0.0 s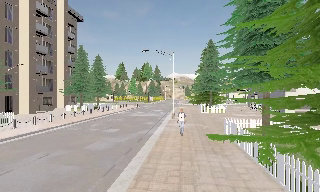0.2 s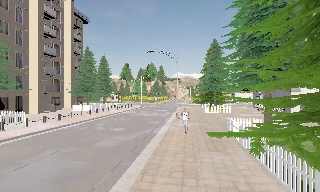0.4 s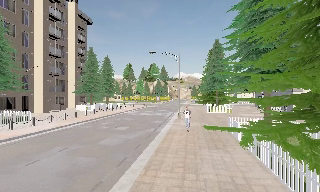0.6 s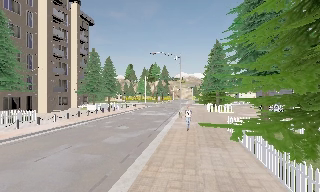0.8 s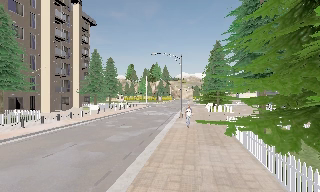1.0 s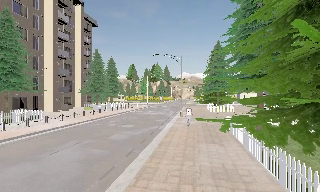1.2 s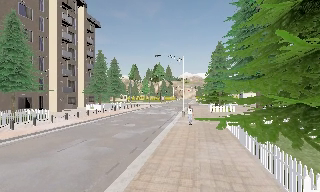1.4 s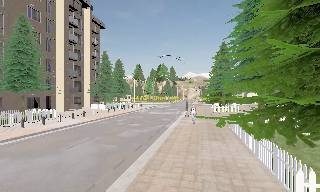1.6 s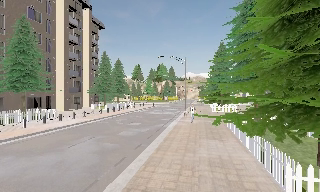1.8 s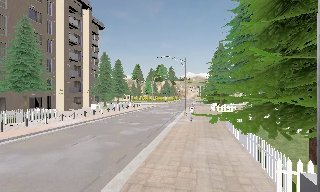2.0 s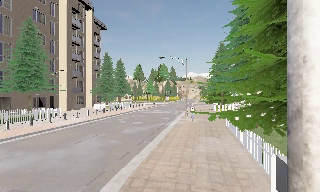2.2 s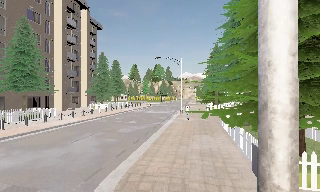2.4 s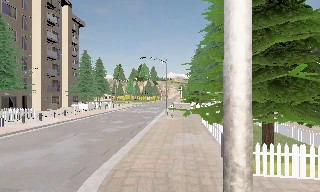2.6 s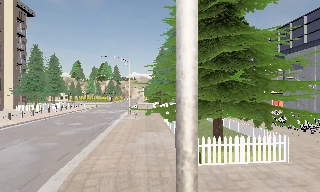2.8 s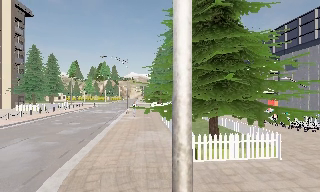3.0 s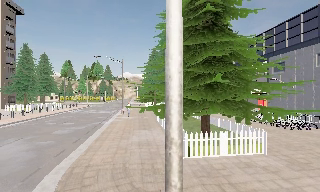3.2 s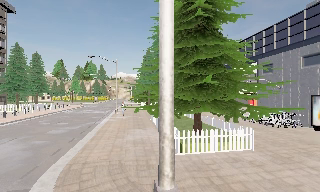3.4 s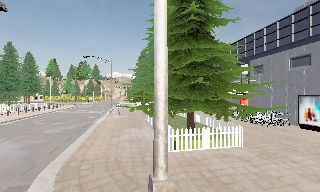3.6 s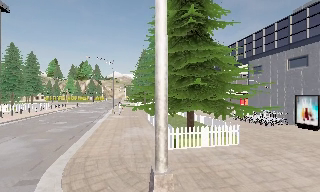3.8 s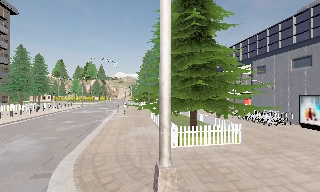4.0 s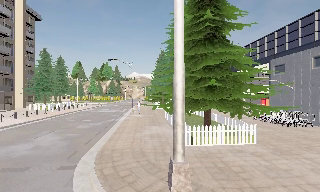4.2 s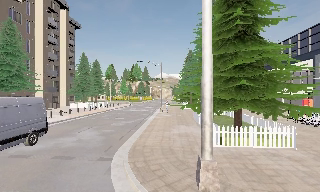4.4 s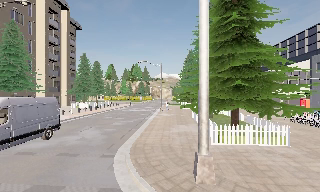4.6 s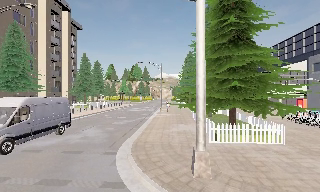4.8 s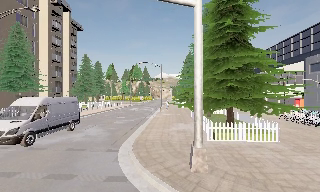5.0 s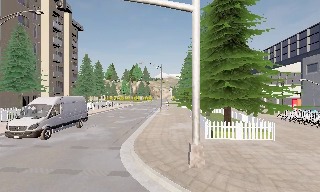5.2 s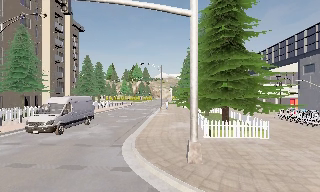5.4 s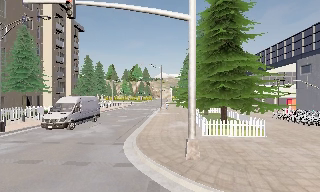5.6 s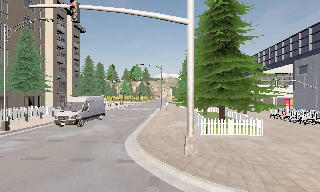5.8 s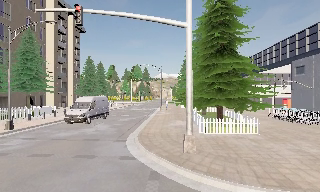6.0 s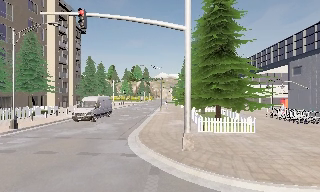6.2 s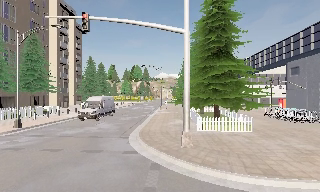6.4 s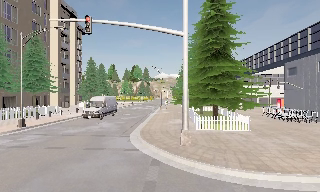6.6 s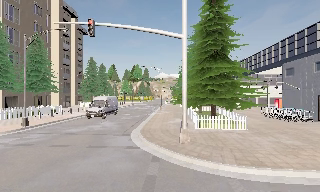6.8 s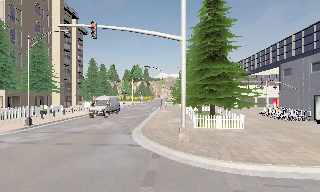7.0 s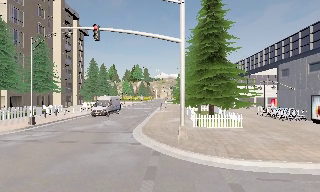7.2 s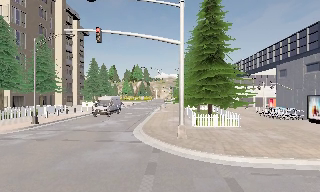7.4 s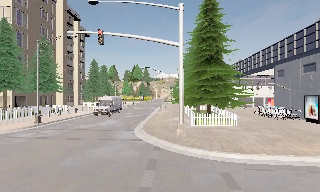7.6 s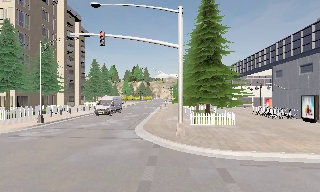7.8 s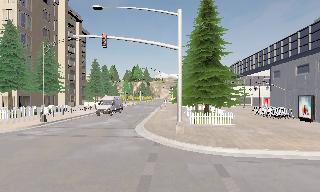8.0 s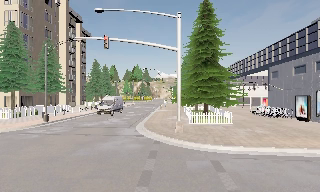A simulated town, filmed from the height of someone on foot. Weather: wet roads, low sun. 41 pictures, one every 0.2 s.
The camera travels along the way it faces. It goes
backward.
0.0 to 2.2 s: The camera travels backward, about 3.5 m, so what stands in front gets smaller.
2.2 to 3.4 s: The scene slides to the left, as the camera pans about 25 degrees to its right. It travels backward, about 1.5 m, so what stands in front gets smaller.
3.4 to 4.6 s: The camera pans to its left, which is counterclockwise from overhead, by about 15 degrees. It travels backward, about 2 m, so what stands in front gets smaller.
4.6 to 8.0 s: The camera travels backward, about 6 m, so what stands in front gets smaller.
The film runs backward here.
